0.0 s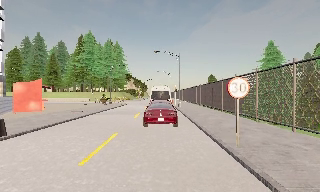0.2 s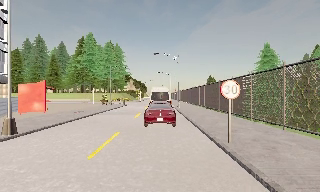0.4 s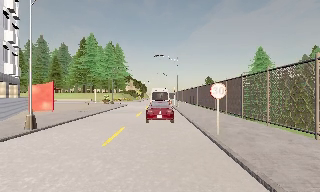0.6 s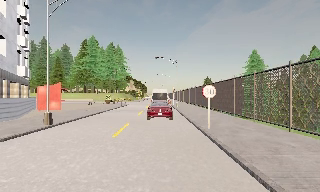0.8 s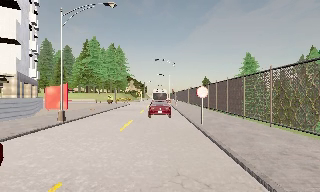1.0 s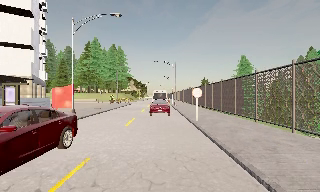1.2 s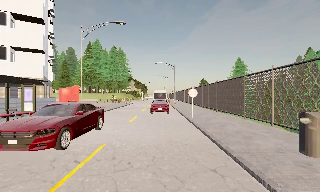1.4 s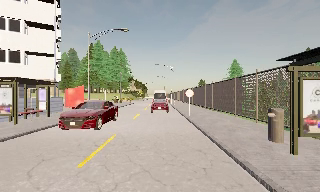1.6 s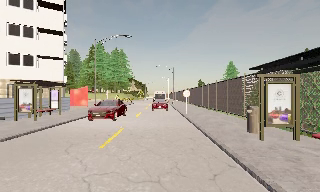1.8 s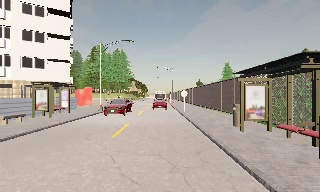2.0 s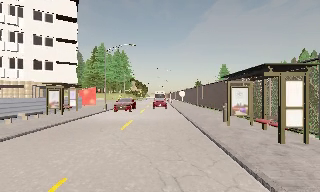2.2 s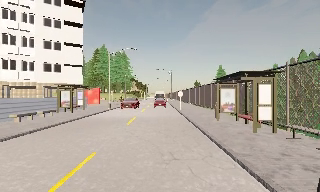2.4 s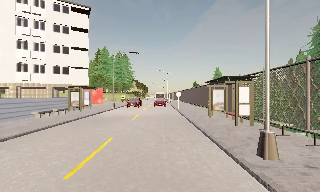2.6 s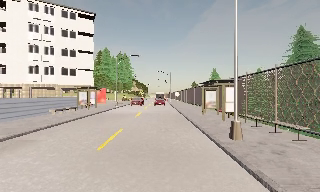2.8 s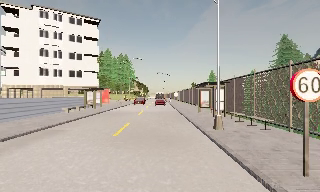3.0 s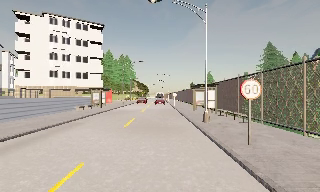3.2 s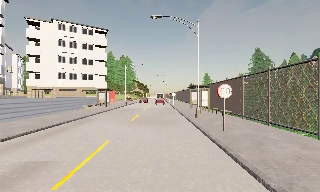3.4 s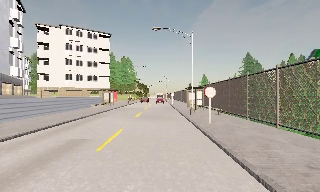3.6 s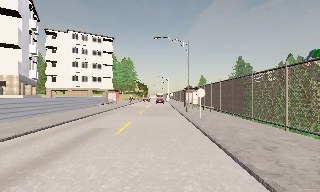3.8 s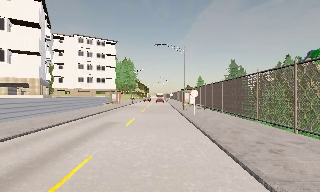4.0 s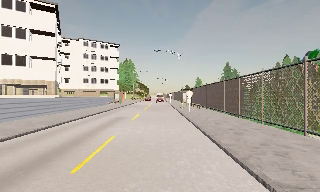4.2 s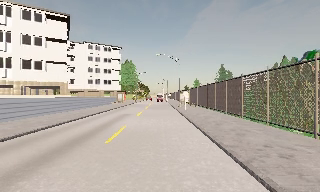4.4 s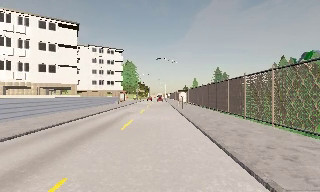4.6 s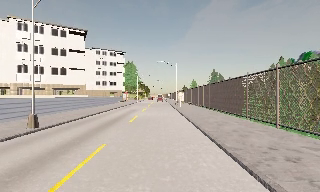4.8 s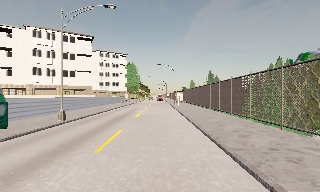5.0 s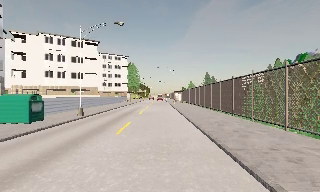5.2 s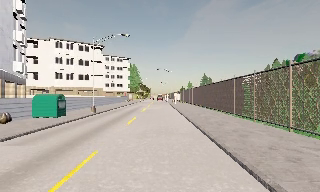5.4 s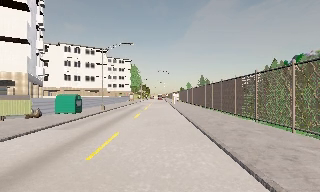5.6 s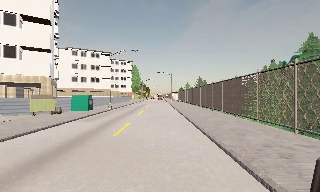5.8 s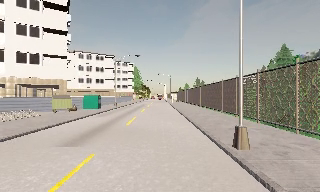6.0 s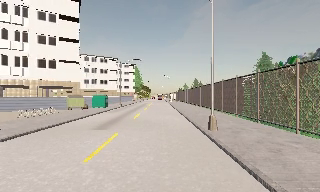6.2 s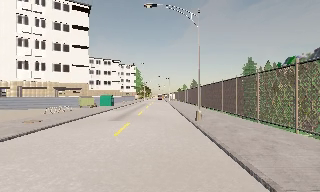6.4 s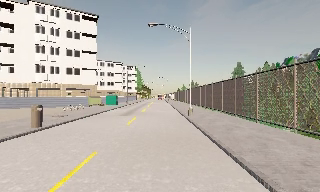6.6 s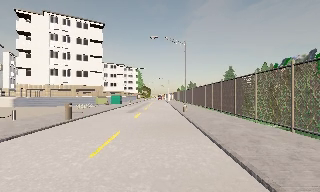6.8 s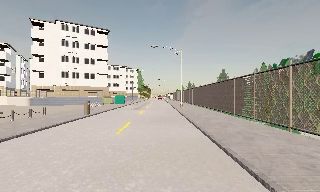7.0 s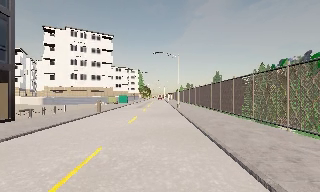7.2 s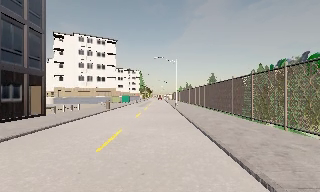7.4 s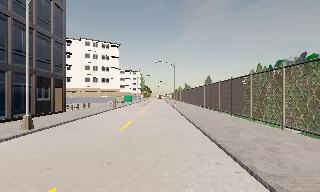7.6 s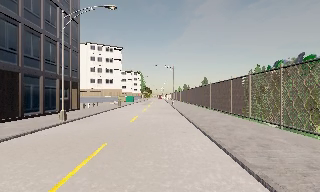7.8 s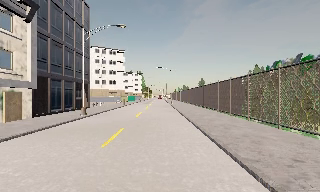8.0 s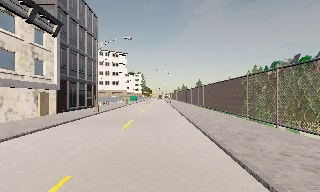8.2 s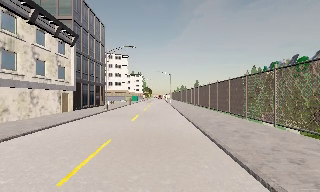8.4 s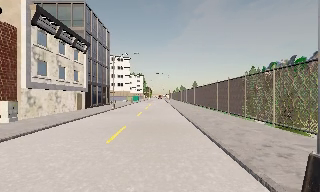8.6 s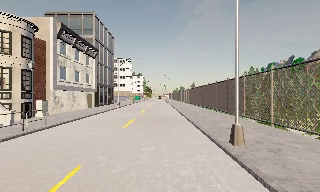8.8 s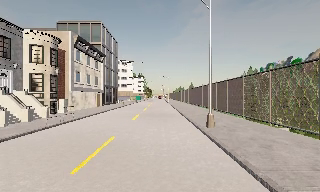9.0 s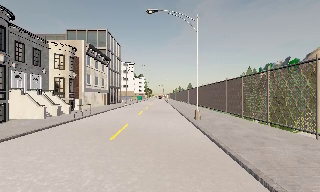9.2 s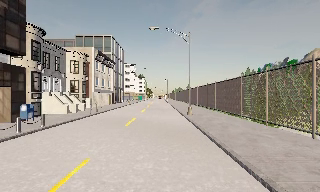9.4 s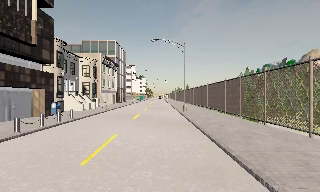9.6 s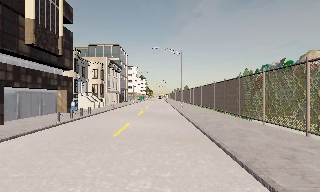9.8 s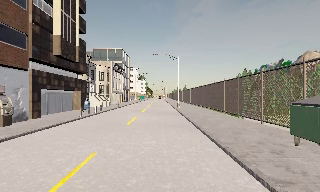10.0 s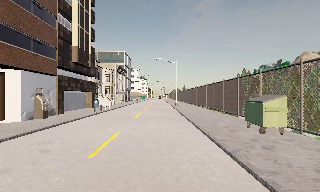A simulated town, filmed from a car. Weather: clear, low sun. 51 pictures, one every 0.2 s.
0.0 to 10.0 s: The camera travels backward, about 115 m, so what stands in front gets smaller. It gains speed.
The film runs backward here.
